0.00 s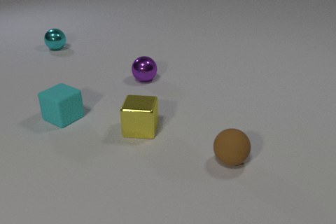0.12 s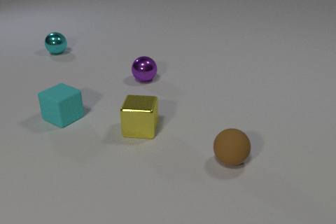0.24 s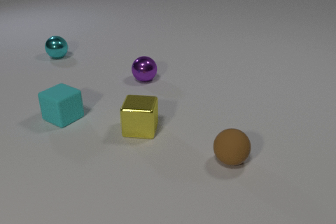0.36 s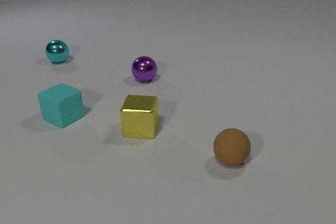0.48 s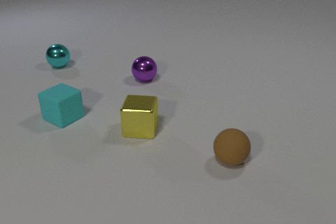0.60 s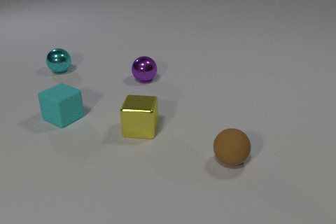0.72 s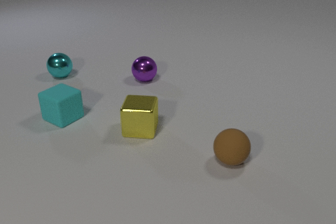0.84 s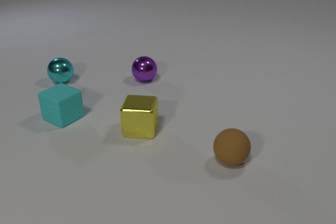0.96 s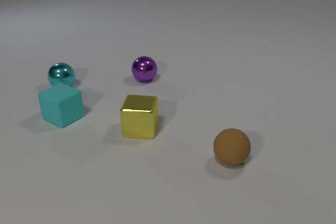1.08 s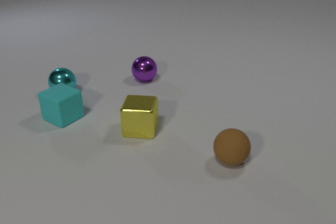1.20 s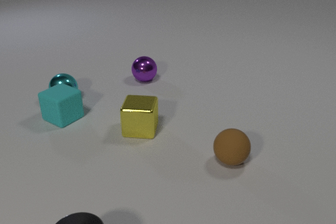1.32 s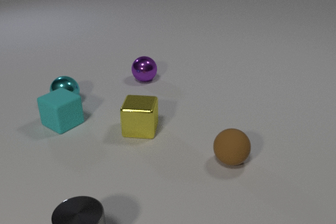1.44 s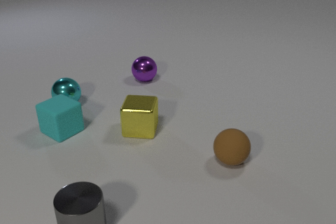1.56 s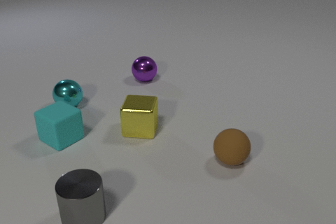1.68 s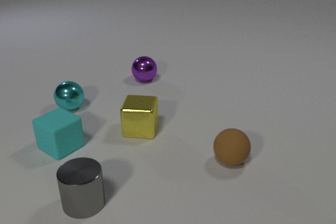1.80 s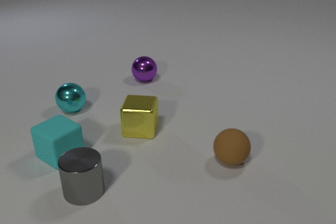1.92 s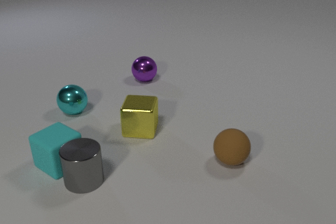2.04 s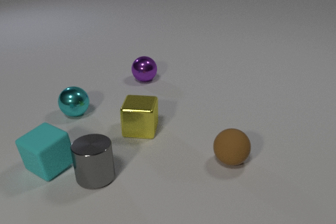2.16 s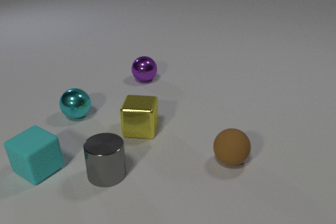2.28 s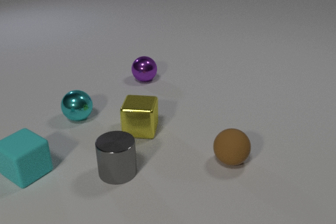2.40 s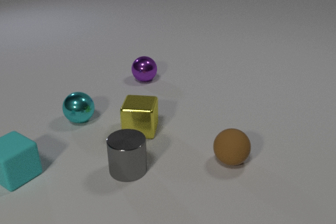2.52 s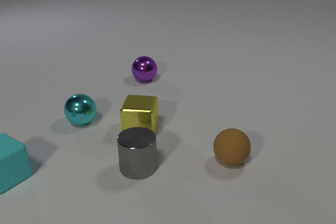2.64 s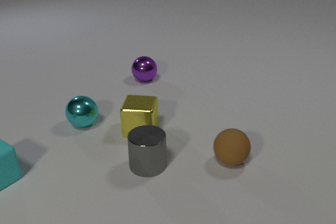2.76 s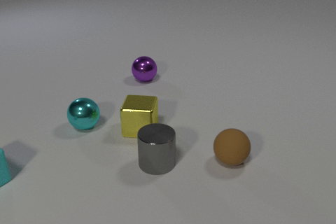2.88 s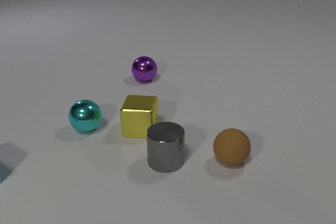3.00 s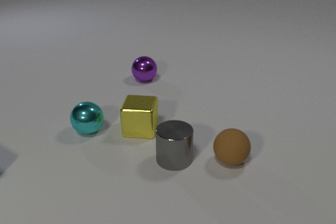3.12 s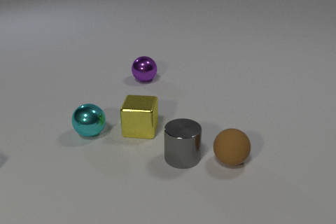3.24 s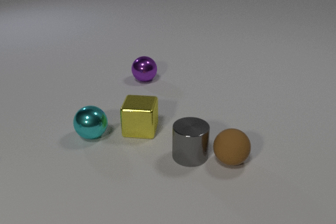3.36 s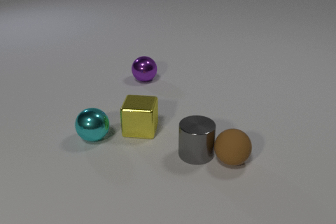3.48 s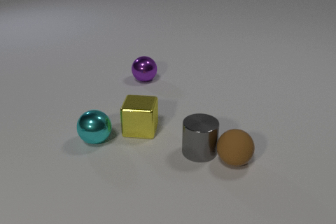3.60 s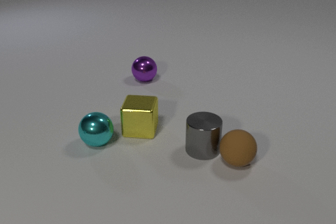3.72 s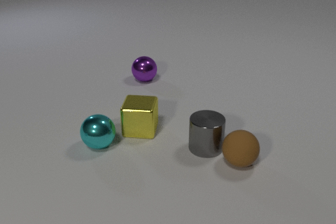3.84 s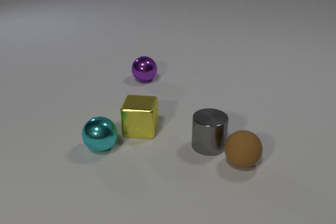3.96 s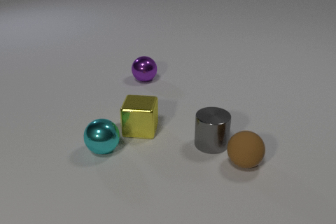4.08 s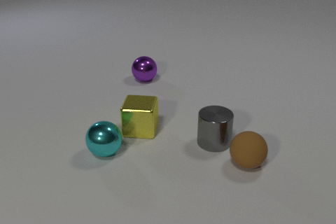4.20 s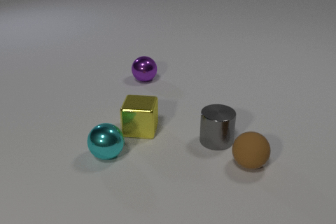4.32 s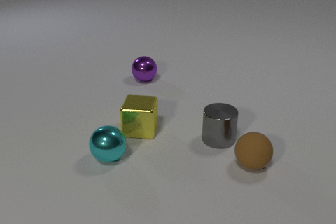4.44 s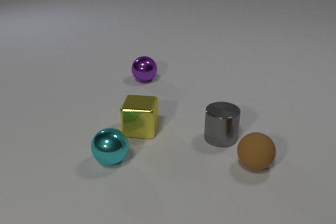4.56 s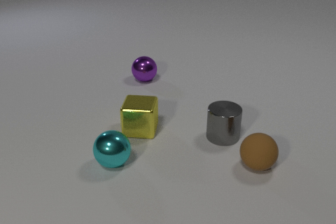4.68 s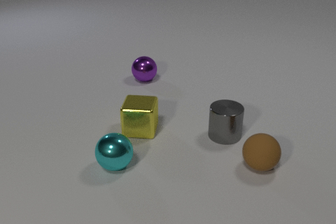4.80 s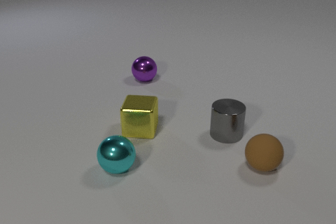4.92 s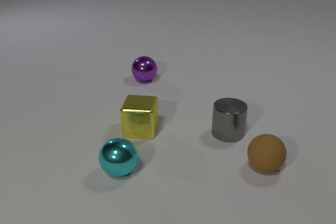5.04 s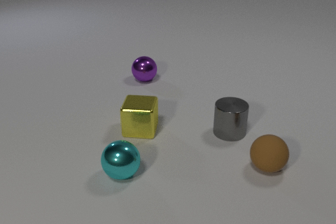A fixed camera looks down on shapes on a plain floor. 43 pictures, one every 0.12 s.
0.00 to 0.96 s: The cyan metal sphere rolls toward the camera.
0.96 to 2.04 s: The cyan metal sphere rolls toward the camera. The cyan rubber cube slides toward the camera. The gray metal cylinder comes in at the bottom edge, slides away from the camera. The cyan metal sphere and the cyan rubber cube collide. The cyan rubber cube and the gray metal cylinder collide.
2.04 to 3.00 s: The cyan metal sphere rolls toward the camera. The cyan rubber cube slides to the left, leaves at the left edge. The gray metal cylinder slides to the right.
3.00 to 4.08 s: The cyan metal sphere rolls toward the camera. The gray metal cylinder slides to the right and away from the camera. The brown rubber sphere rolls to the right. The gray metal cylinder and the brown rubber sphere collide.
4.08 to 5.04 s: The cyan metal sphere rolls toward the camera and to the right. The gray metal cylinder slides away from the camera and to the right. The brown rubber sphere rolls to the right.
What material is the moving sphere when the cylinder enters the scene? metal.
How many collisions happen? 3.
What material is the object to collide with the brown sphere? metal.
